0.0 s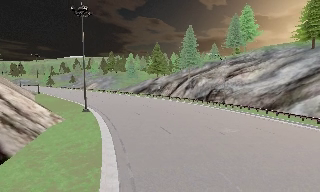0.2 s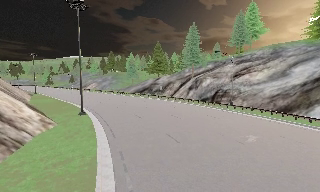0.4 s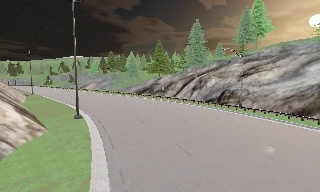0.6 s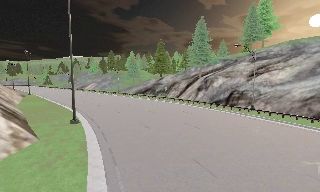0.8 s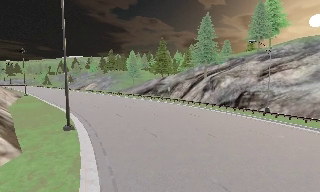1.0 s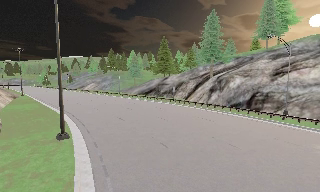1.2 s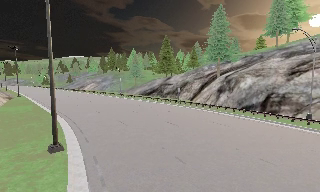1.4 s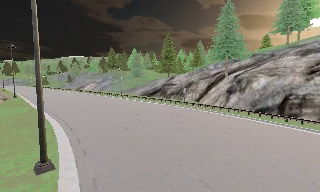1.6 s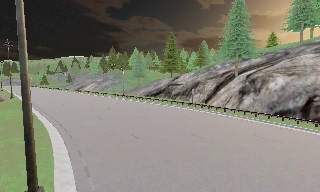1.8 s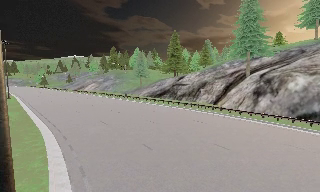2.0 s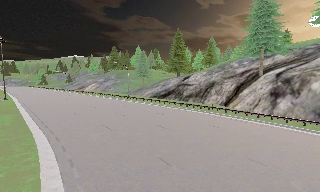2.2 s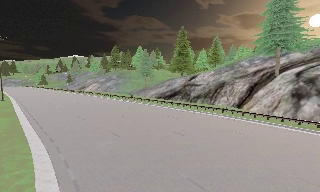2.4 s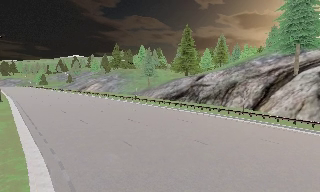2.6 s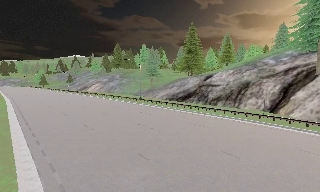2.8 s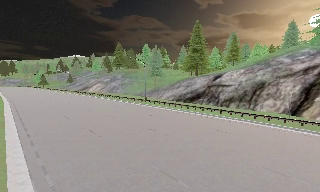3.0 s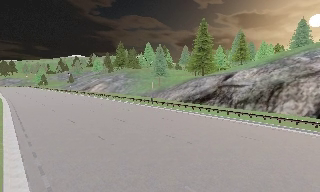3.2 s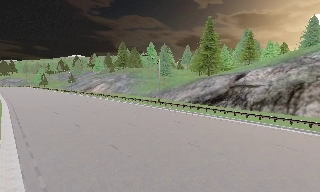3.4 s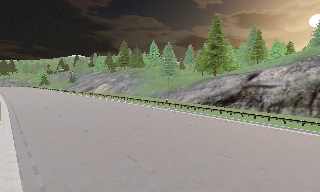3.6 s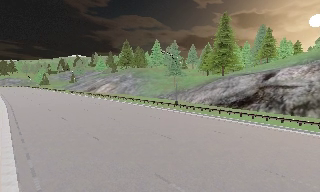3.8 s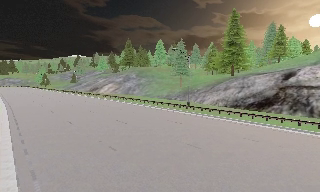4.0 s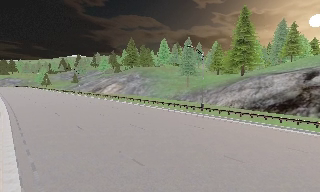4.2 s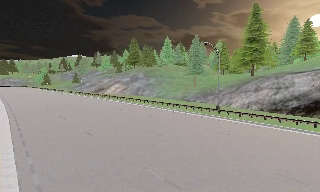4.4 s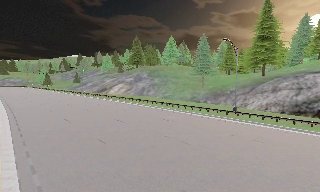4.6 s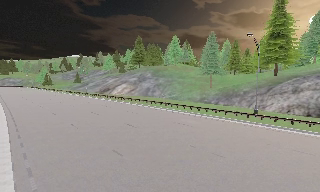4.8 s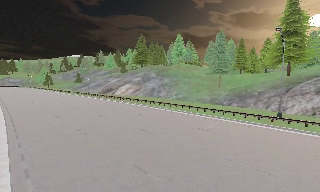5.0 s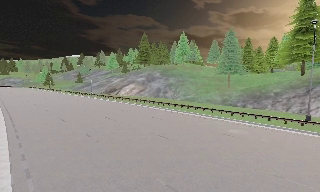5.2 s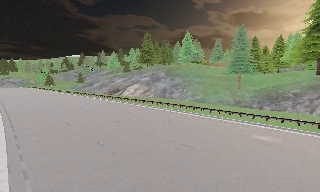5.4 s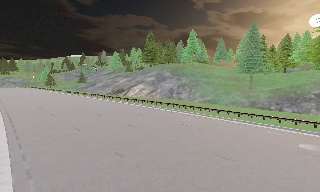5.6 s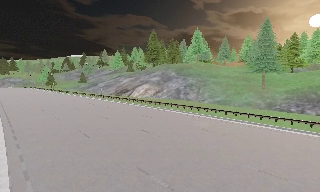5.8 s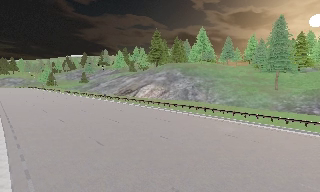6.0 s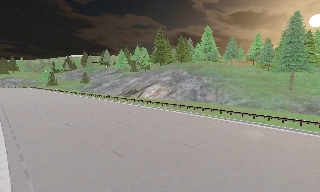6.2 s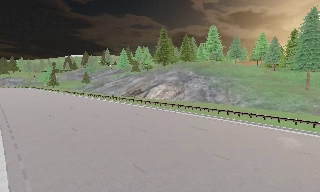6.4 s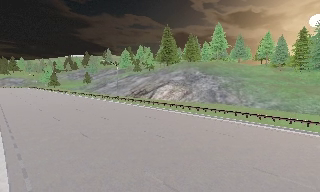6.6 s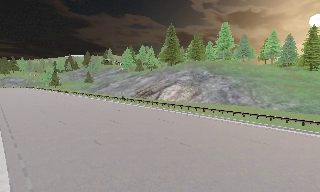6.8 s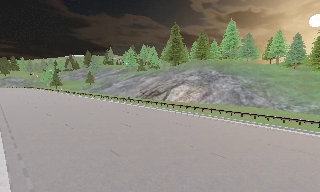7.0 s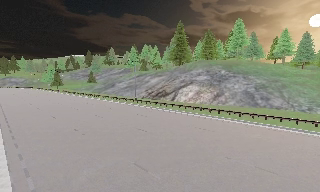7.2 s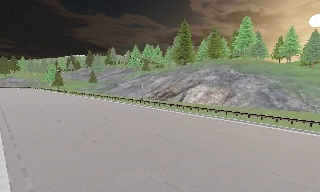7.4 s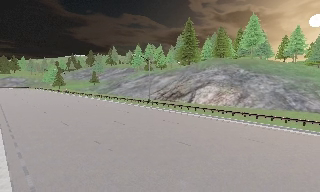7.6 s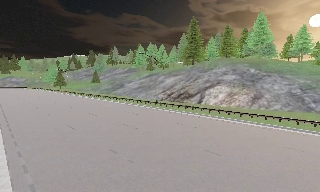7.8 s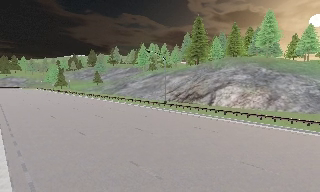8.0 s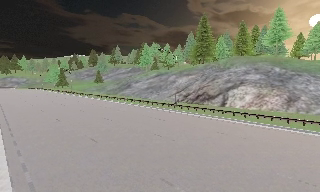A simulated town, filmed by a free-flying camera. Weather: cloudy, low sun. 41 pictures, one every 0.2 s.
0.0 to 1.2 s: The camera travels forward, about 11 m, so what stands in front looms larger.
1.2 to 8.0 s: The camera travels forward and to its left, about 70 m, so what stands in front looms larger.
The film runs forward here.
